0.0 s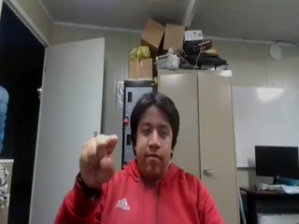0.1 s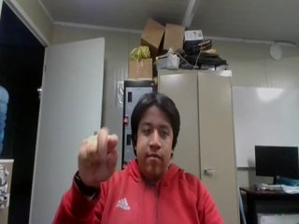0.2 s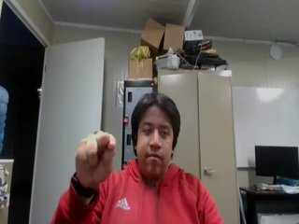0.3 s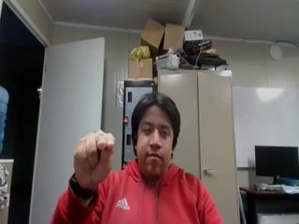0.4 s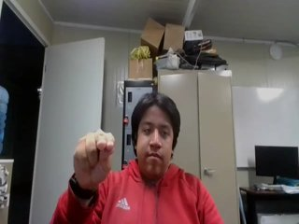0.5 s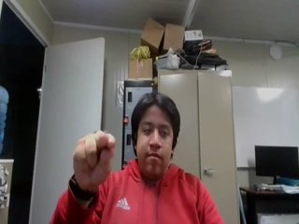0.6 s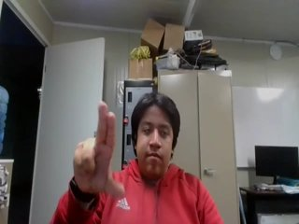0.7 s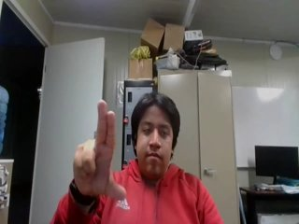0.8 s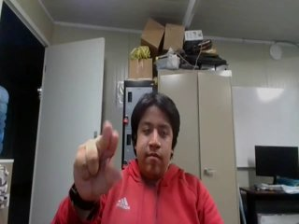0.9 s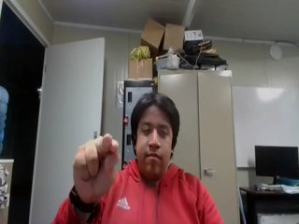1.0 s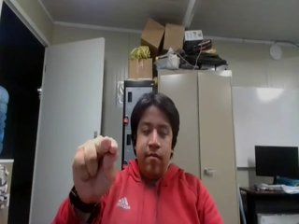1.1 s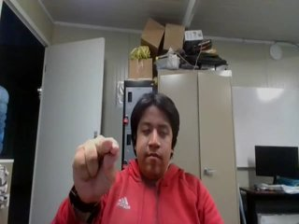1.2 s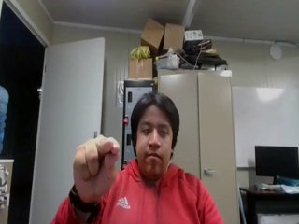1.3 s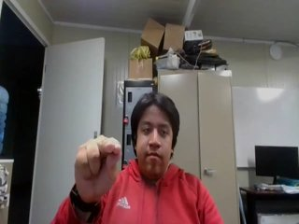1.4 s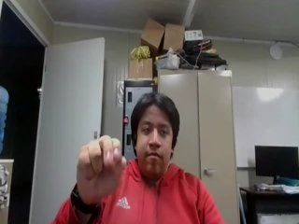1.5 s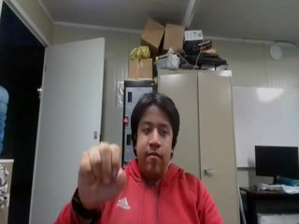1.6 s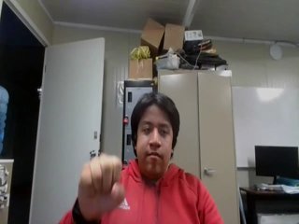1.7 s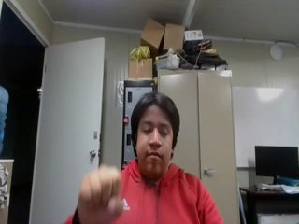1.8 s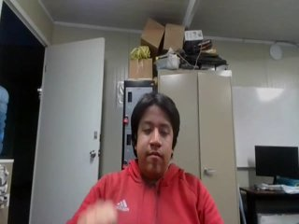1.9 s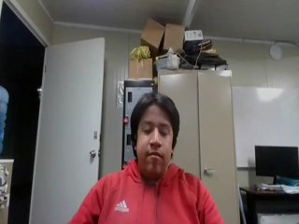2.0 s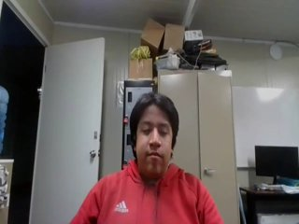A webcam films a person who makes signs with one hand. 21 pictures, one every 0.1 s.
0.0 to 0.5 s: Non-gesture.
0.6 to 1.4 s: Zoom out.
1.5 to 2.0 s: Non-gesture.
